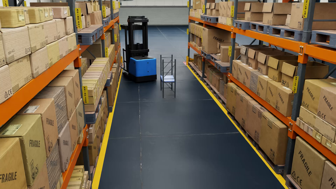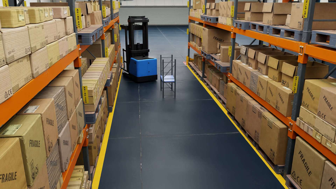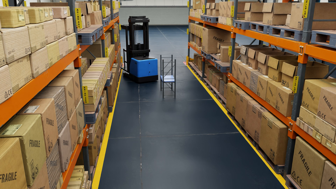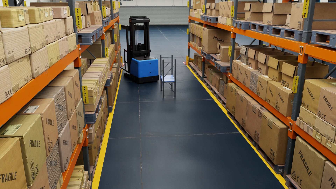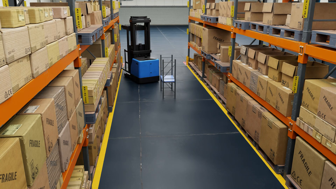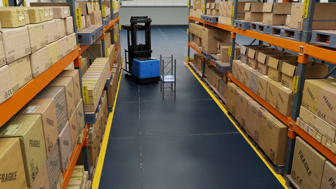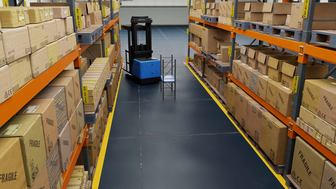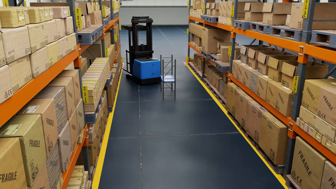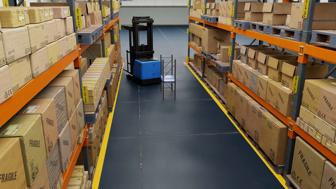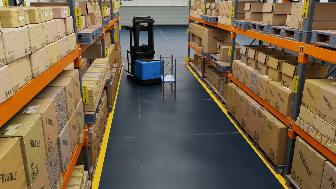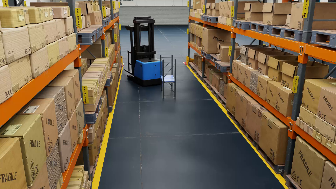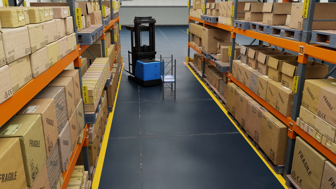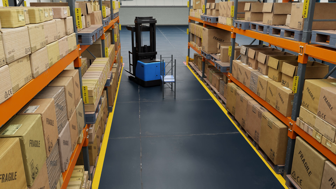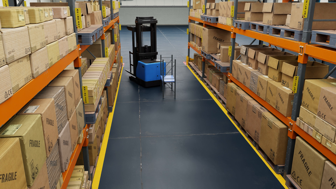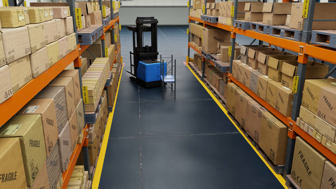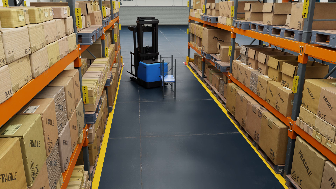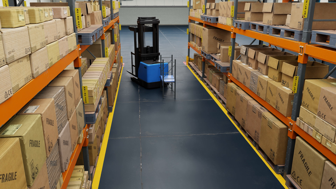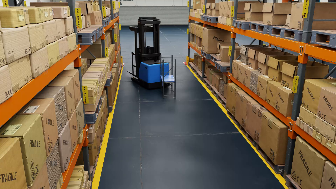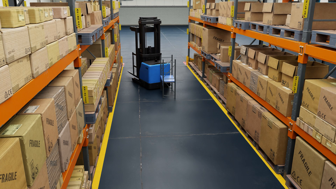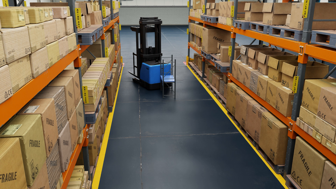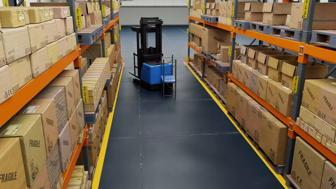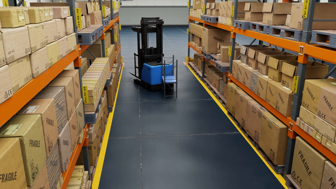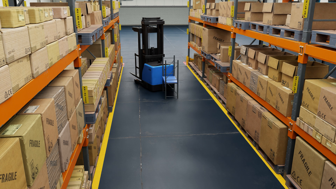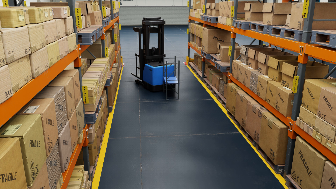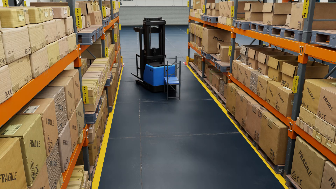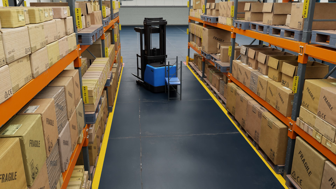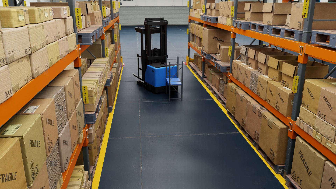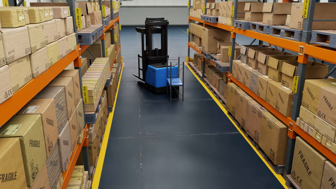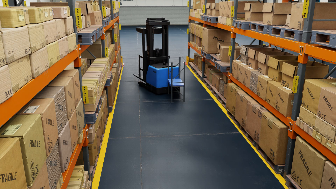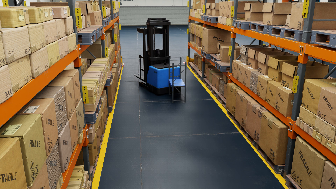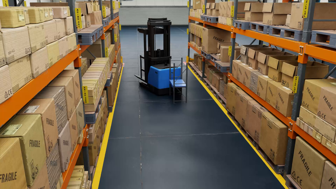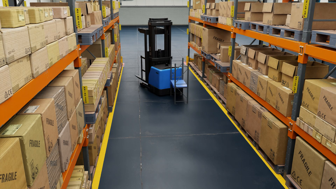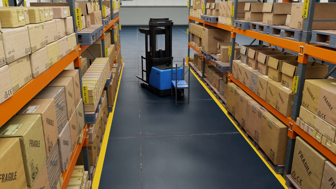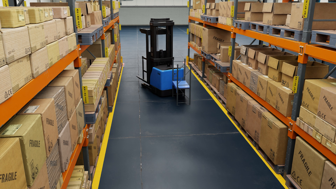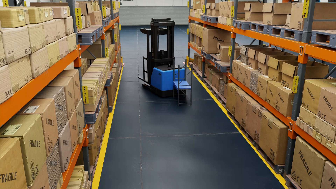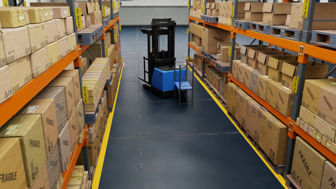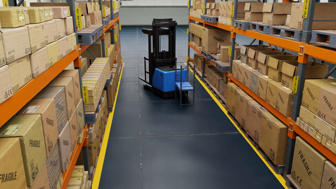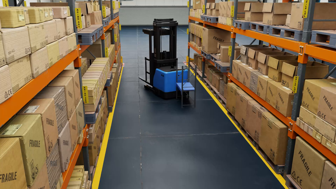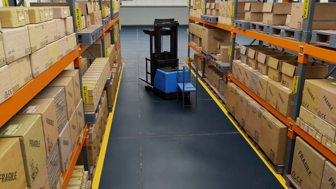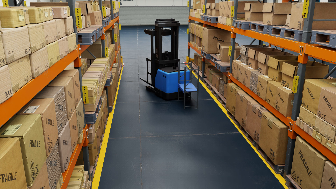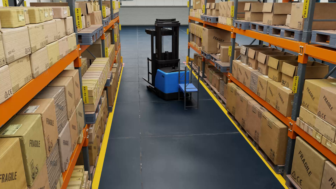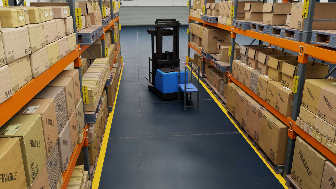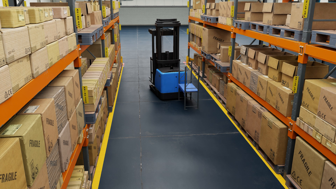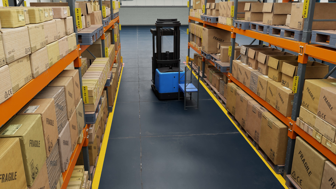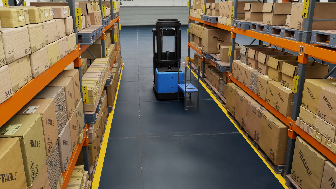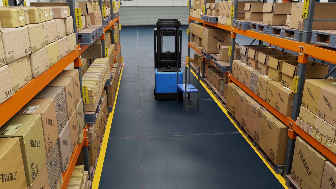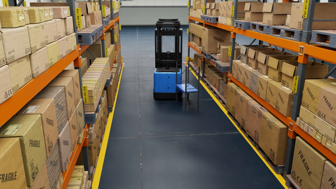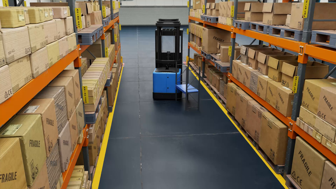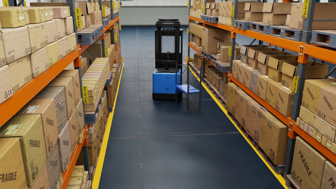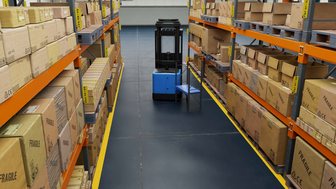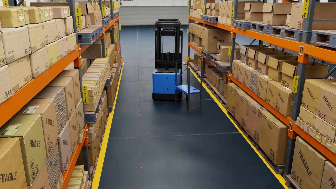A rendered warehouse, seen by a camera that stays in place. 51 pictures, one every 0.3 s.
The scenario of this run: A forklift runs into an object in its way.
